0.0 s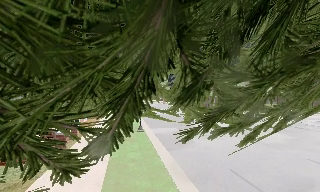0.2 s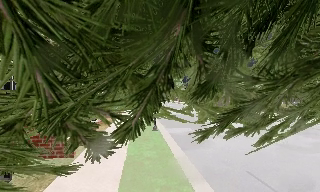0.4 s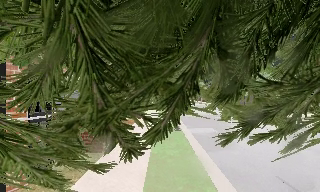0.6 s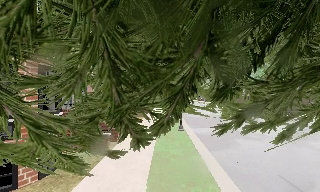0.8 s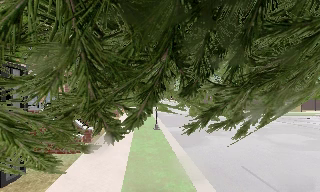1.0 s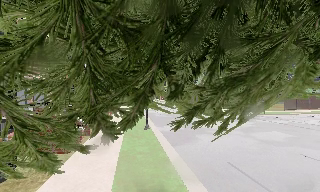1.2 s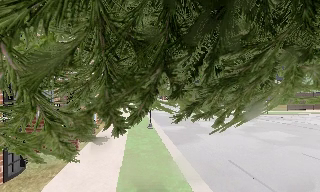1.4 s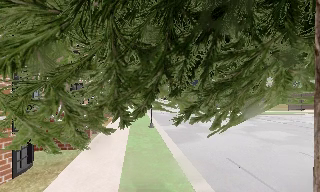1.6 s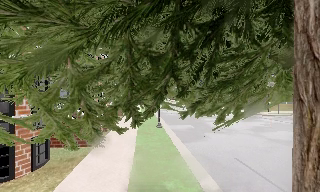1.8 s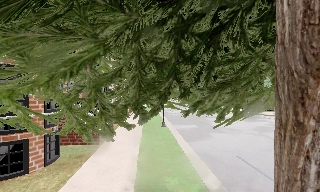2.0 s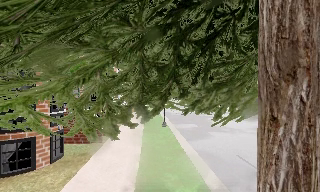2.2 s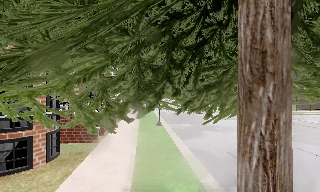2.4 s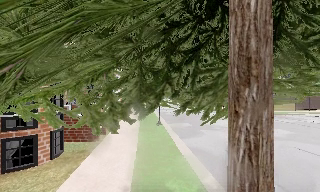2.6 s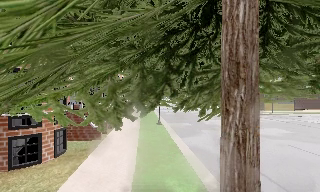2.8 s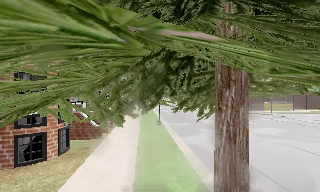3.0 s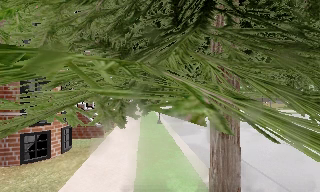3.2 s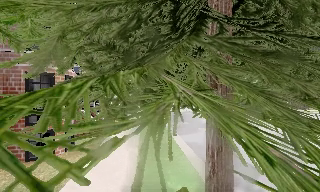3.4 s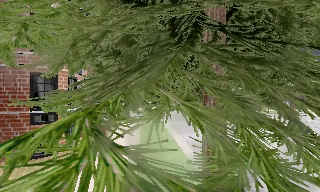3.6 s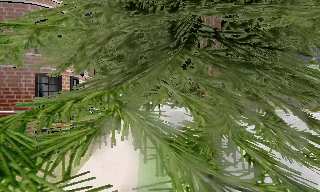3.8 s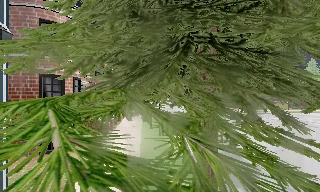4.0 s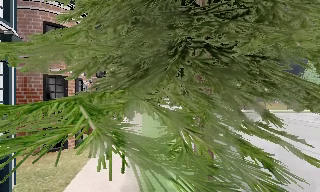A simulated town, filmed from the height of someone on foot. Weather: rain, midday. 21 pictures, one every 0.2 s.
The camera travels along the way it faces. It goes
backward.
0.0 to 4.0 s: The camera travels backward, about 4 m, so what stands in front gets smaller.
The film runs backward here.
